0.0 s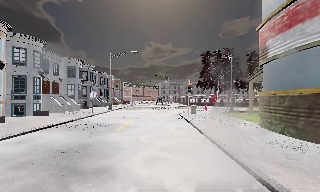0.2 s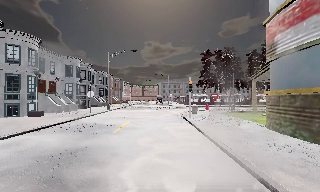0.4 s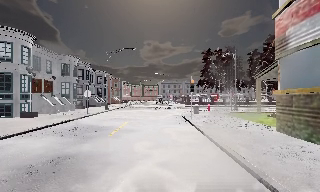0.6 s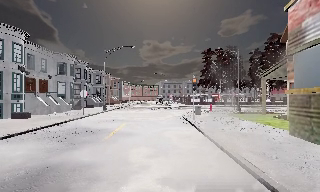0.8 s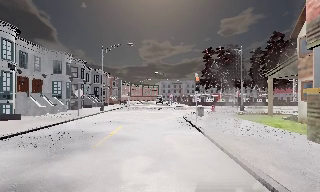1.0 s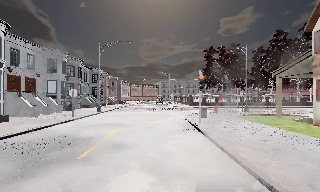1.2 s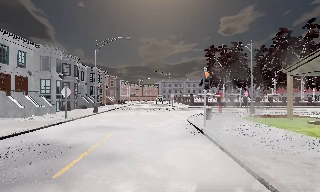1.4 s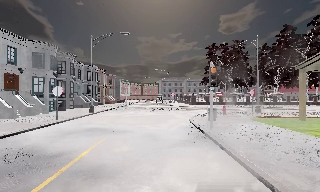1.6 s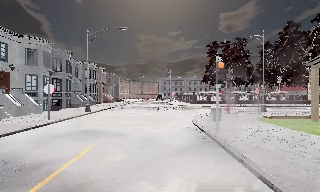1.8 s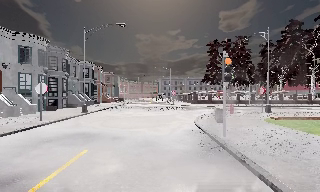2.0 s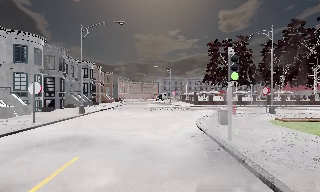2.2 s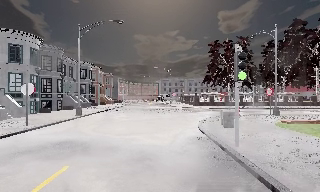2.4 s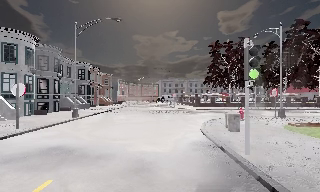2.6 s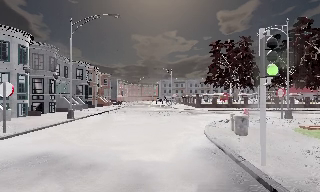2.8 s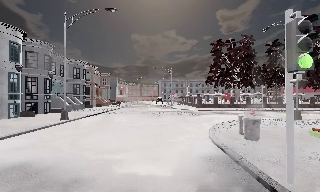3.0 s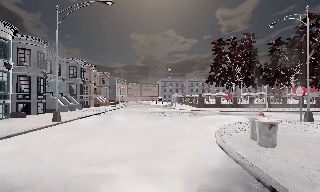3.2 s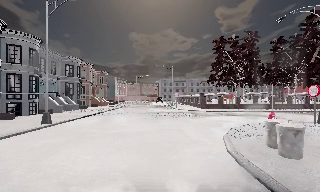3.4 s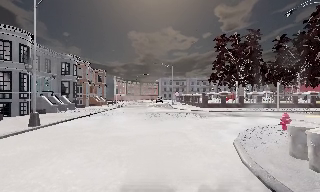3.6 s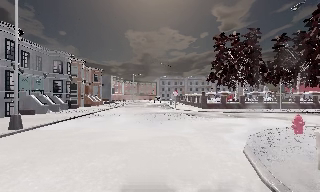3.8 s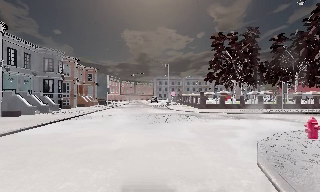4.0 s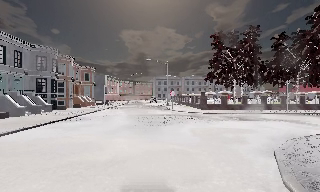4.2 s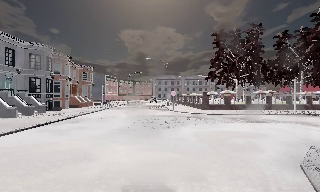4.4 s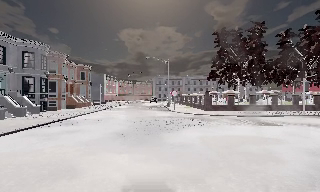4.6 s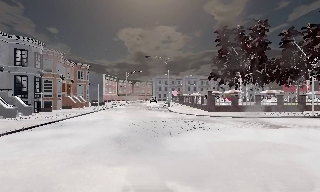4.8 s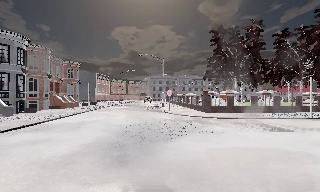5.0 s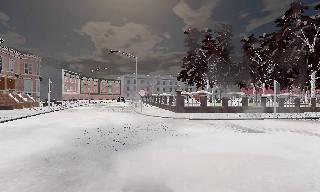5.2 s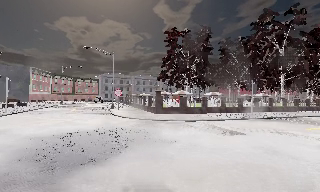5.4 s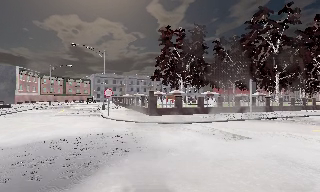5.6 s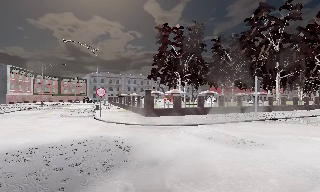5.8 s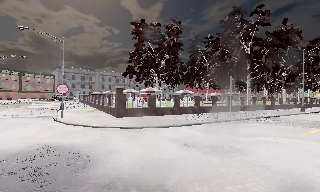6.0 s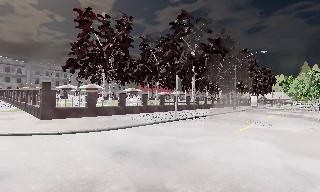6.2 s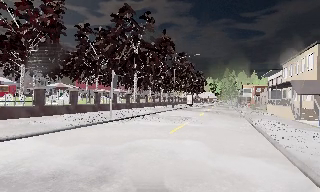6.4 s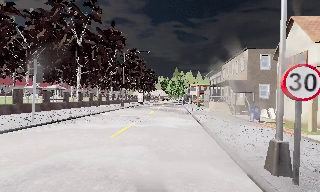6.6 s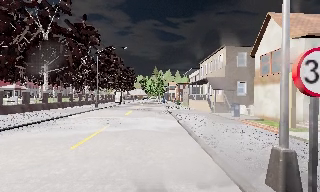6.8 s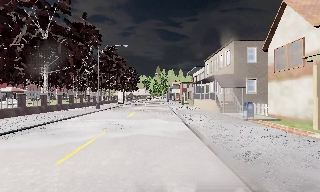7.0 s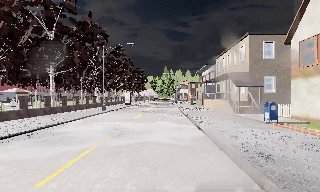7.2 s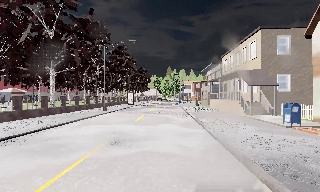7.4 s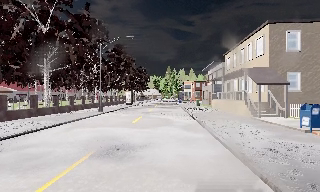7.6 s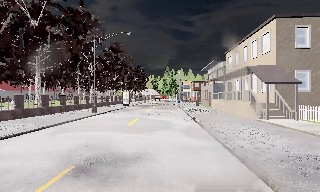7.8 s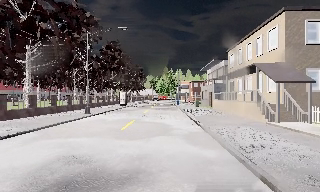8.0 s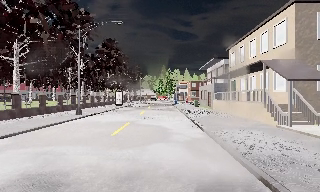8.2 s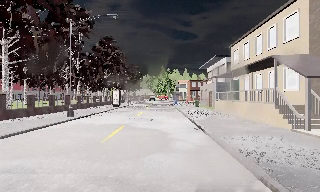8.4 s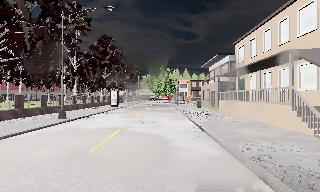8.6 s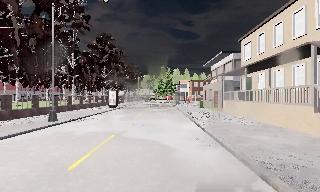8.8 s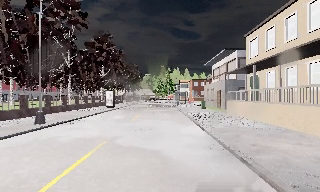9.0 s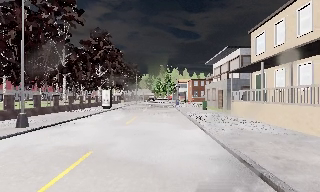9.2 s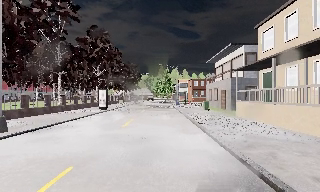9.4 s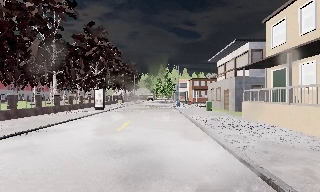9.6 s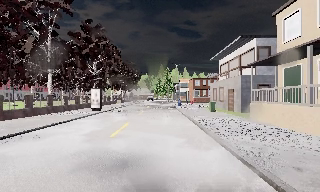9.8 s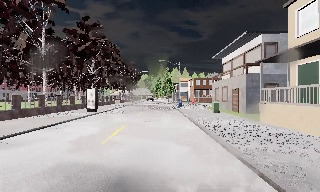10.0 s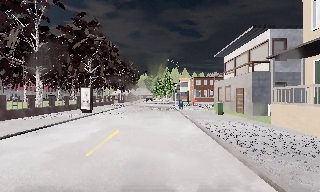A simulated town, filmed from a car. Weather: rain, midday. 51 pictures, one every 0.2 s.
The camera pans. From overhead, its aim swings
clockwise.
The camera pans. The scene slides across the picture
to the left.
0.0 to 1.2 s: The camera travels forward, about 4.5 m, so what stands in front looms larger.
1.2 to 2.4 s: The camera travels forward, about 4 m, so what stands in front looms larger. It loses speed.
2.4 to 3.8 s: The camera travels forward, about 6 m, so what stands in front looms larger.
3.8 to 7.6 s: The camera swings to its right by about 85 degrees, and the scene slides to the left. It travels forward, about 18 m.
7.6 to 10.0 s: The camera travels forward, about 13 m, so what stands in front looms larger.
The film runs forward here.
